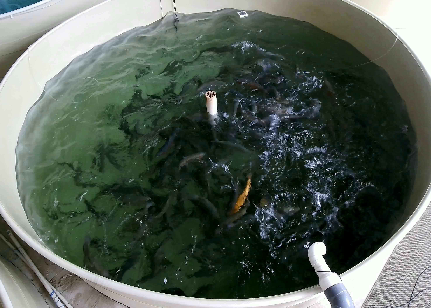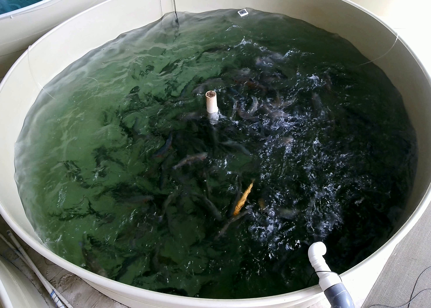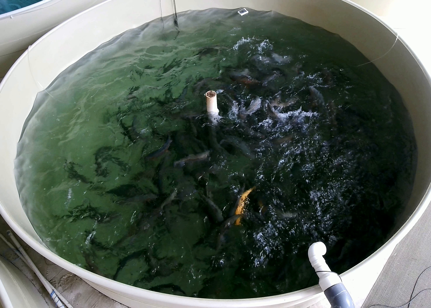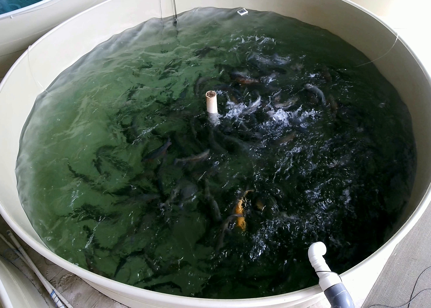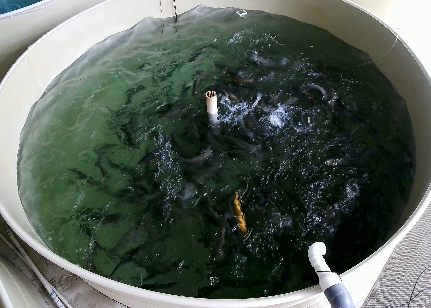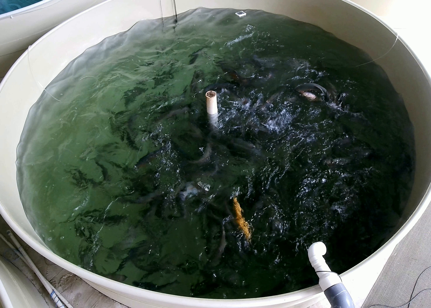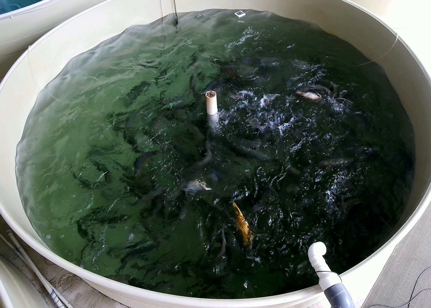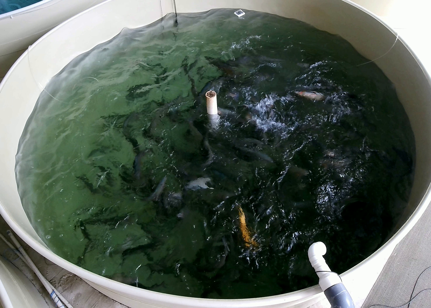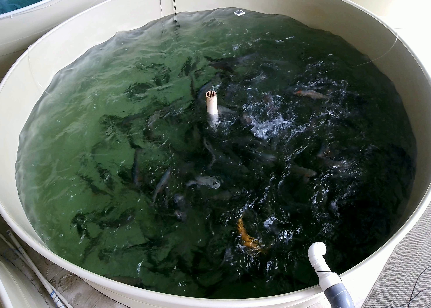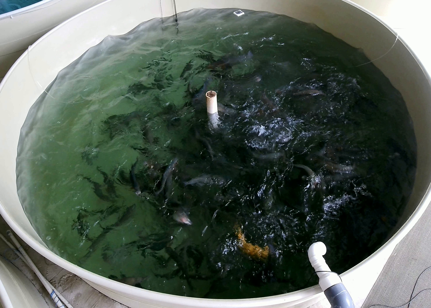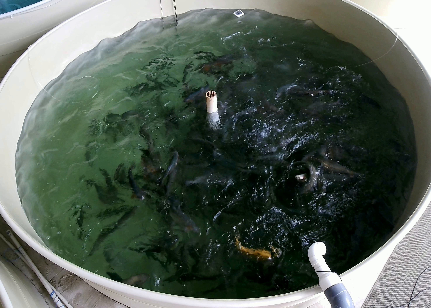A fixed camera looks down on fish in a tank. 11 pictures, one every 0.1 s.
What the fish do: Strong feeding.
